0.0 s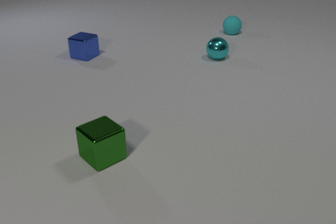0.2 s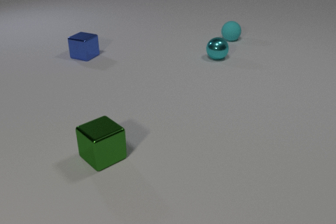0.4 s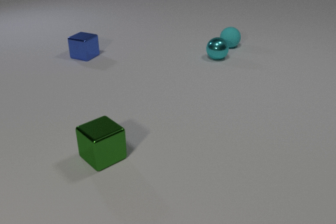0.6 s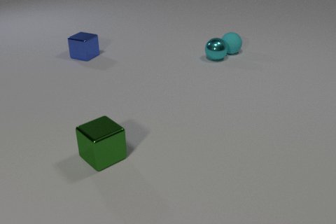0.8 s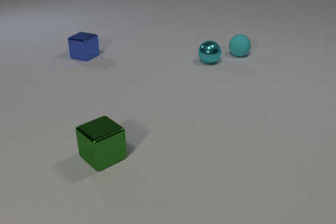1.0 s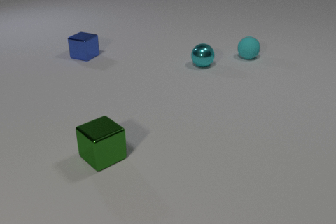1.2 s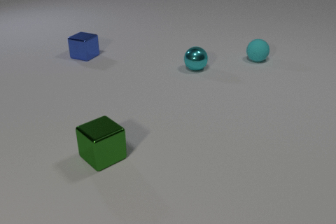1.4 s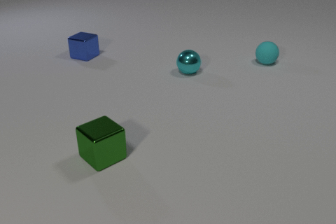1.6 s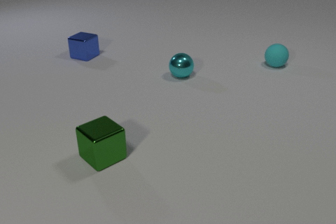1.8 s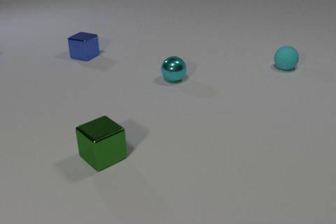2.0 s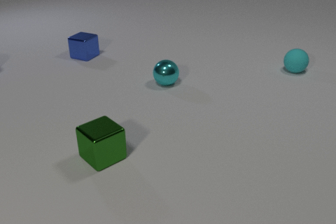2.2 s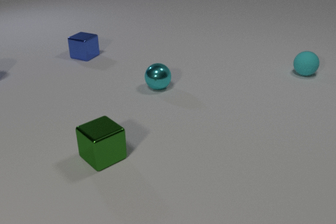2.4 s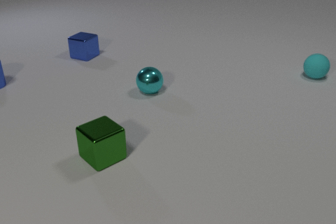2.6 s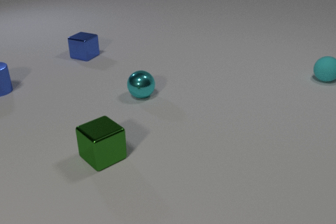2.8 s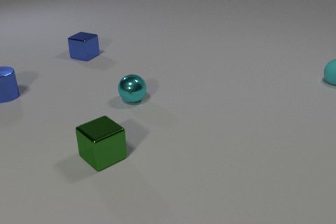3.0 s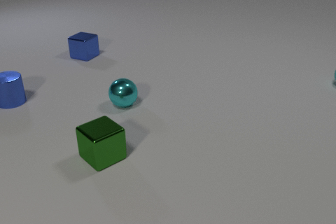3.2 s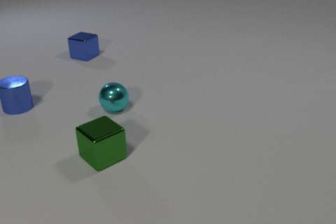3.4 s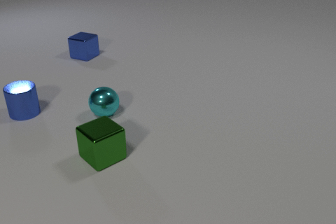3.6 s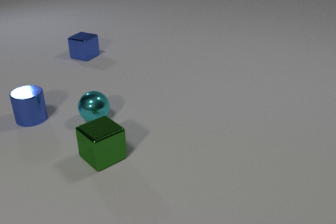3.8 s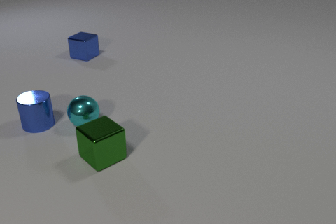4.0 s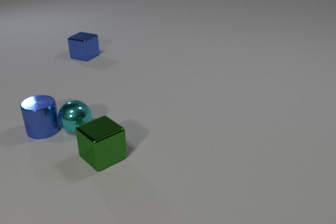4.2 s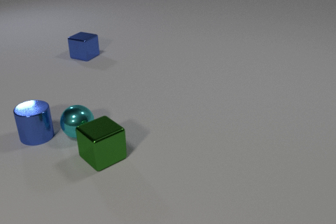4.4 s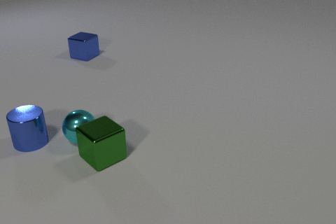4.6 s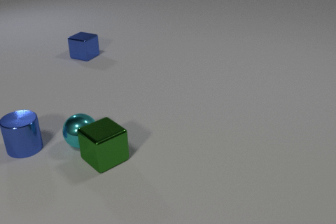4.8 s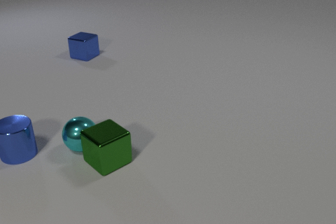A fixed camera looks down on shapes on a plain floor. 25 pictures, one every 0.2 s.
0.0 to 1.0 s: The cyan rubber sphere rolls toward the camera. The cyan metal sphere rolls toward the camera and to the left. The cyan rubber sphere and the cyan metal sphere collide.
1.0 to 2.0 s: The cyan rubber sphere rolls to the right and toward the camera. The cyan metal sphere rolls toward the camera and to the left.
2.0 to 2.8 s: The cyan rubber sphere rolls to the right. The cyan metal sphere rolls toward the camera and to the left. The blue metal cylinder comes in at the left edge, slides toward the camera.
2.8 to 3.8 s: The cyan rubber sphere rolls to the right, leaves at the right edge. The cyan metal sphere rolls to the left and toward the camera. The blue metal cylinder slides toward the camera and to the right.
3.8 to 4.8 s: The cyan metal sphere rolls toward the camera. The blue metal cylinder slides toward the camera and to the left. The green metal cube slides toward the camera. The cyan metal sphere and the blue metal cylinder collide. The cyan metal sphere and the green metal cube collide.
What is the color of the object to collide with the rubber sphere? cyan.
Are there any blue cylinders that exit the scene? no.
What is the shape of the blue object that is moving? cylinder.
